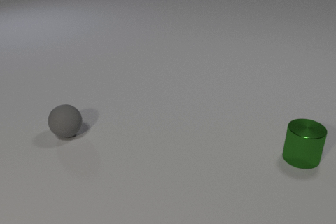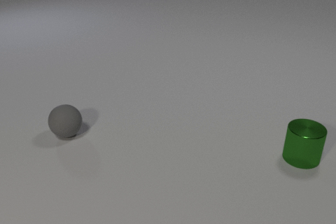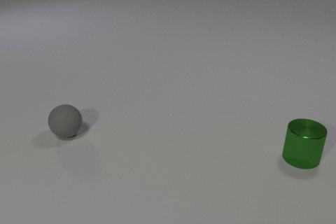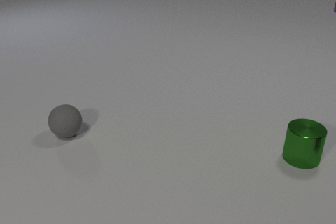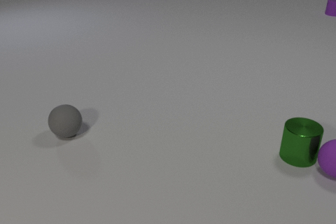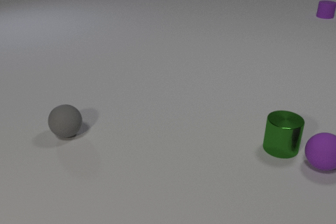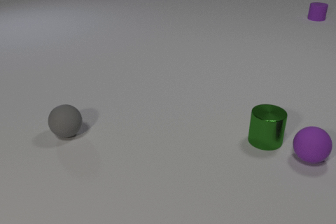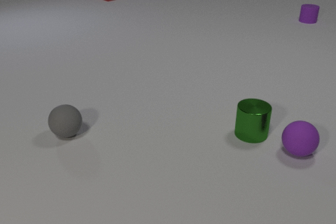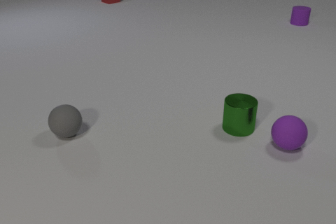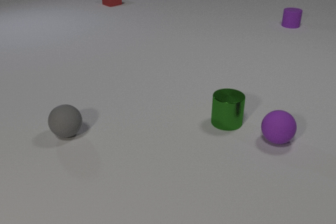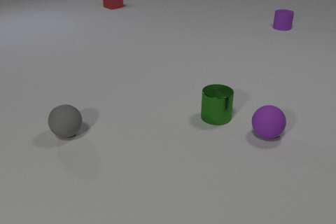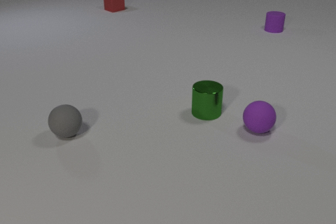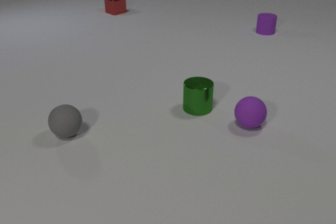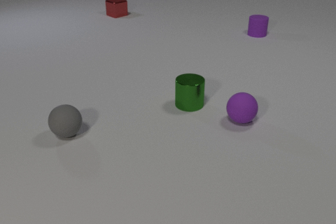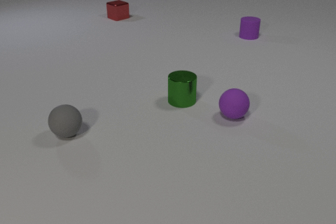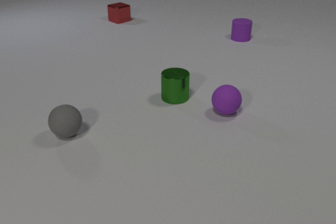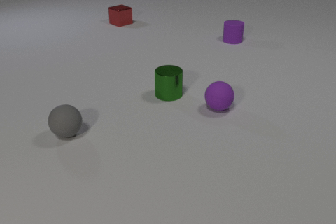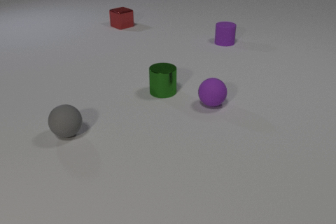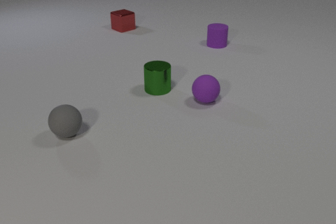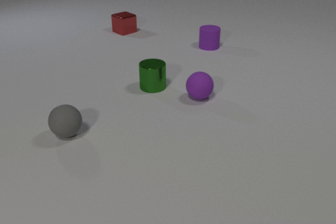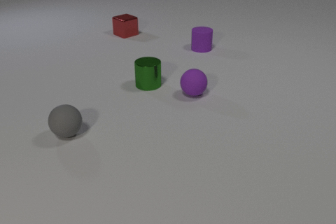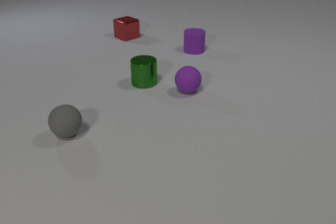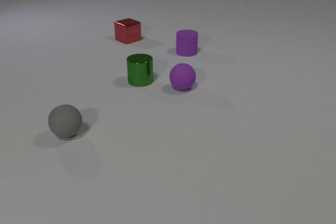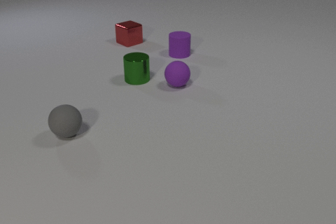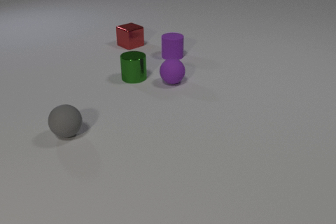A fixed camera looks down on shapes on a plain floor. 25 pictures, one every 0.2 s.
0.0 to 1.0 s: The purple rubber sphere comes in at the right edge, rolls to the left and away from the camera. The green metal cylinder slides to the left and away from the camera. The purple rubber cylinder comes in at the right edge, slides toward the camera and to the left. The purple rubber sphere and the green metal cylinder collide.
1.0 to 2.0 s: The purple rubber sphere rolls to the left and away from the camera. The green metal cylinder slides to the left and away from the camera. The purple rubber cylinder slides toward the camera and to the left. The red metal cube comes in at the top edge, slides toward the camera.
2.0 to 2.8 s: The purple rubber sphere rolls to the left and away from the camera. The green metal cylinder slides to the left and away from the camera. The purple rubber cylinder slides toward the camera and to the left. The red metal cube slides toward the camera.
2.8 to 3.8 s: The purple rubber sphere rolls away from the camera and to the left. The green metal cylinder slides away from the camera and to the left. The purple rubber cylinder slides to the left and toward the camera. The red metal cube slides toward the camera.
3.8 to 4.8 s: The purple rubber sphere rolls away from the camera and to the left. The green metal cylinder slides away from the camera and to the left. The purple rubber cylinder slides to the left and toward the camera. The red metal cube slides toward the camera.
What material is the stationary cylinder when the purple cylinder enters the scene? metal.
How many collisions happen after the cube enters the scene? 0.
What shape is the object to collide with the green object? sphere.
